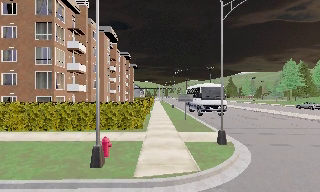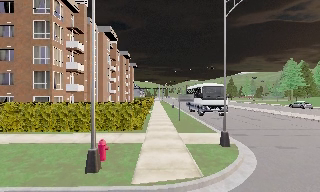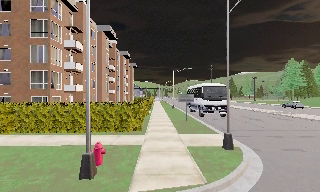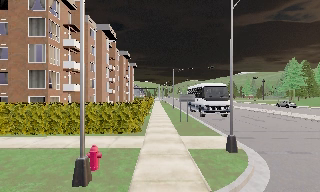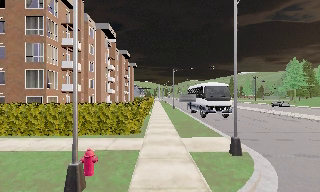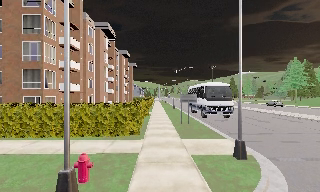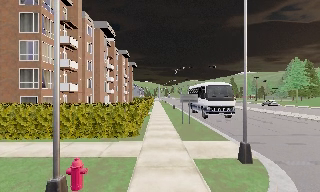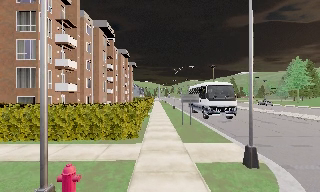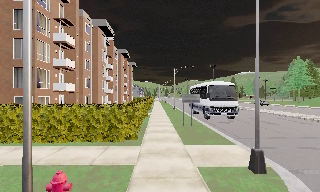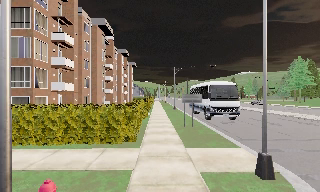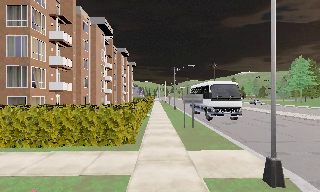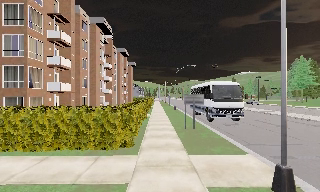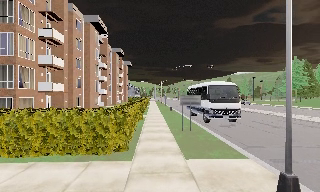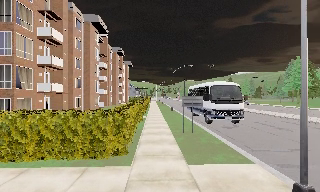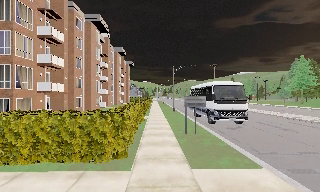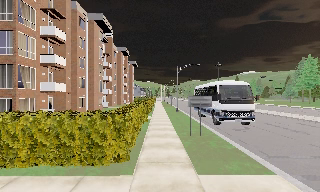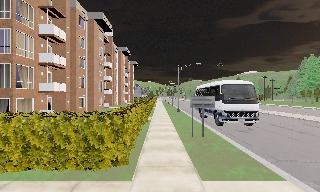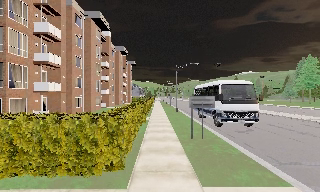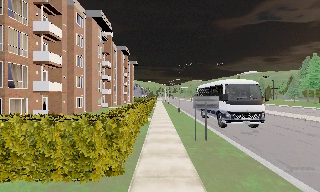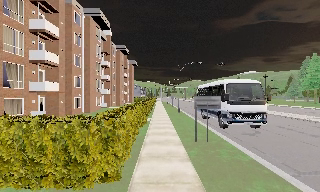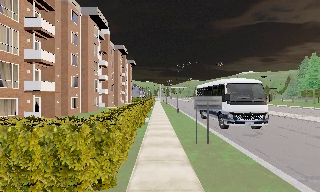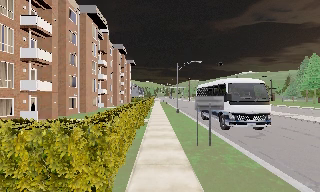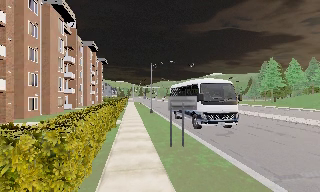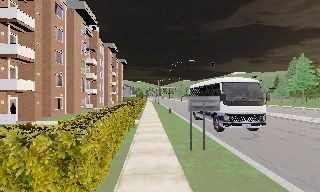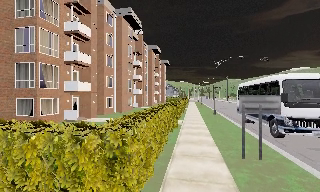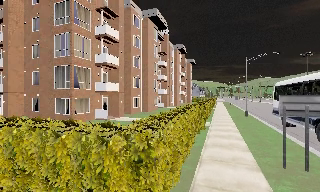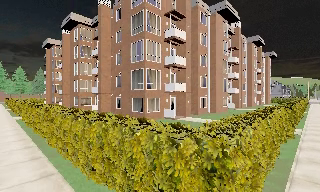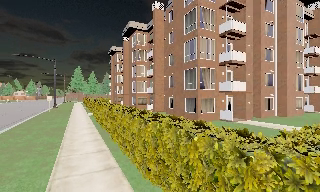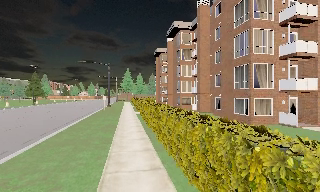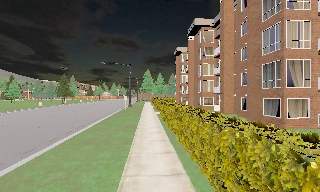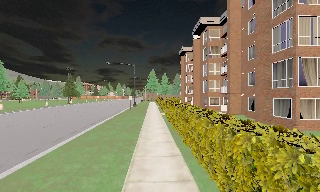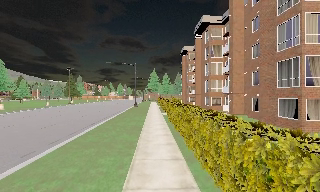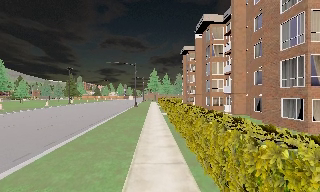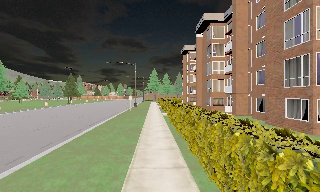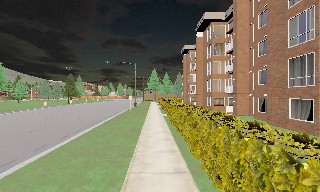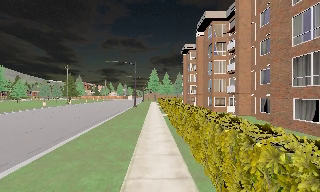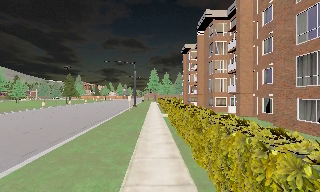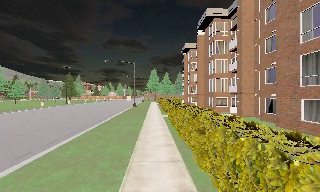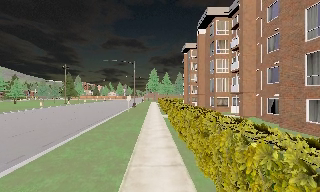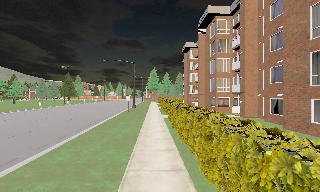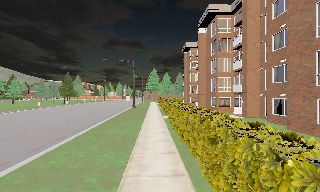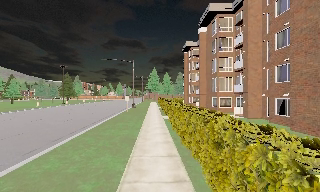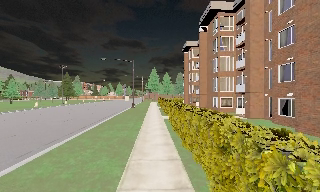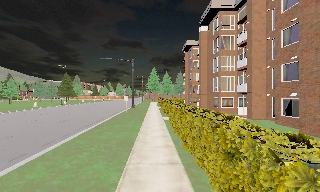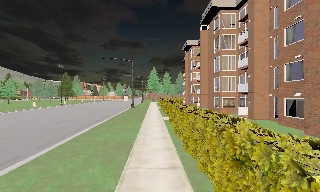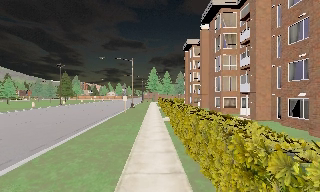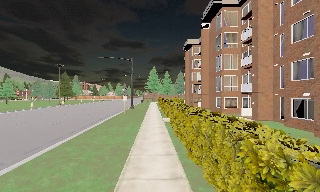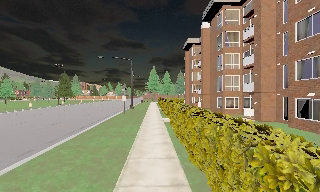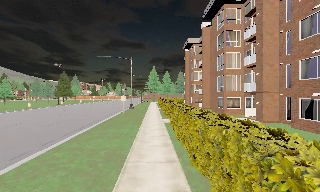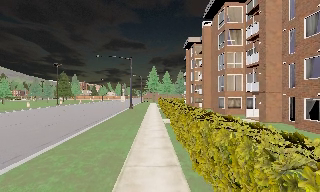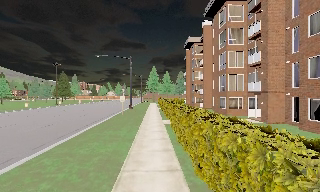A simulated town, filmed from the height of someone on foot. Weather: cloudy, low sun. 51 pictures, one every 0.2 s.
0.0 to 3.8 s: The camera travels forward, about 7 m, so what stands in front looms larger.
3.8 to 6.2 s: The camera swings to its left by about 90 degrees, and the scene slides to the right. It travels forward, about 4 m.
6.2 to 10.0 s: The camera travels forward, about 7 m, so what stands in front looms larger.
The film runs forward here.
